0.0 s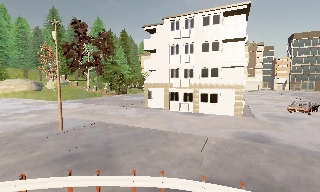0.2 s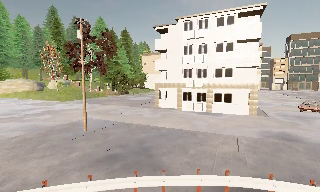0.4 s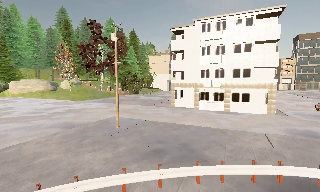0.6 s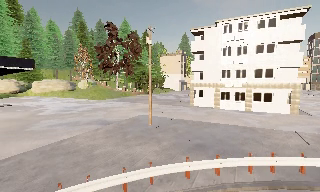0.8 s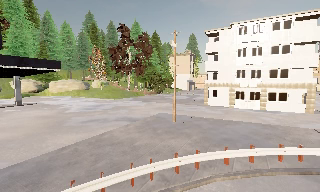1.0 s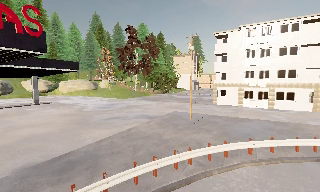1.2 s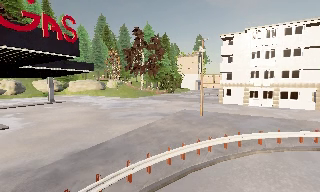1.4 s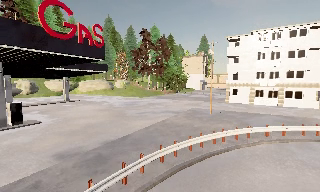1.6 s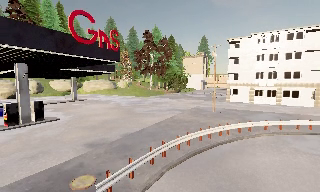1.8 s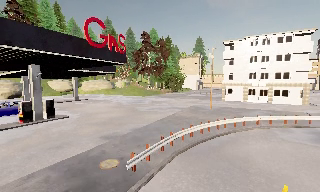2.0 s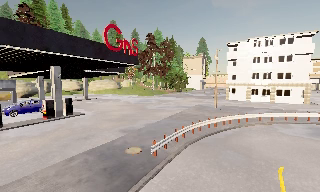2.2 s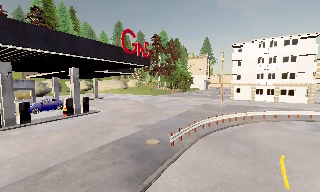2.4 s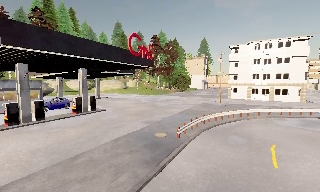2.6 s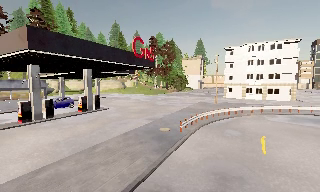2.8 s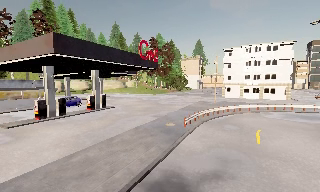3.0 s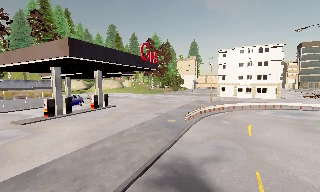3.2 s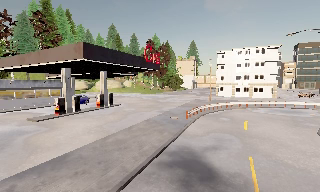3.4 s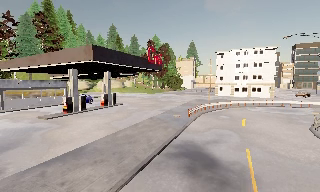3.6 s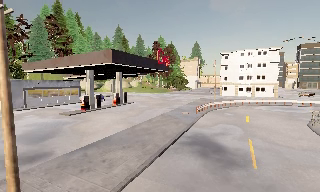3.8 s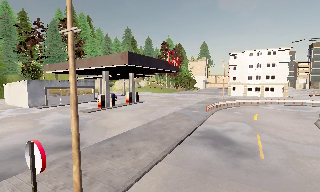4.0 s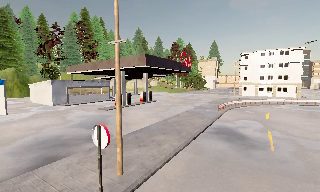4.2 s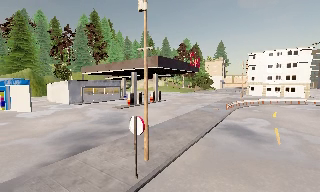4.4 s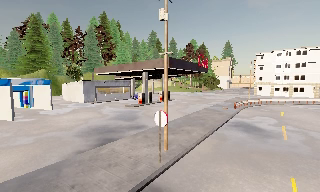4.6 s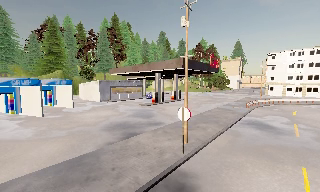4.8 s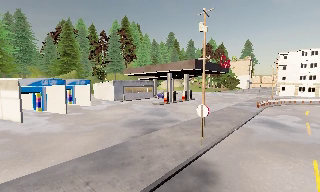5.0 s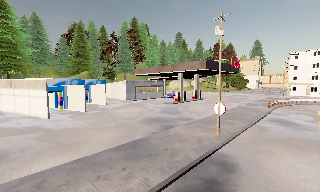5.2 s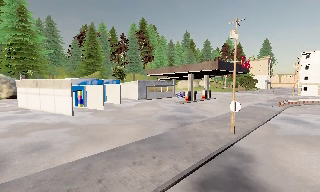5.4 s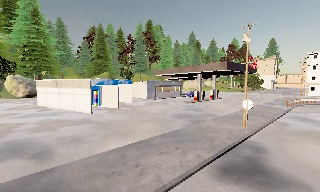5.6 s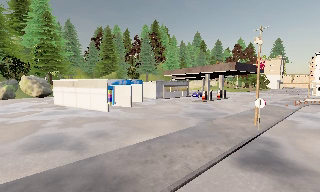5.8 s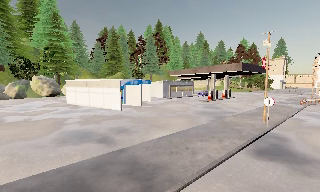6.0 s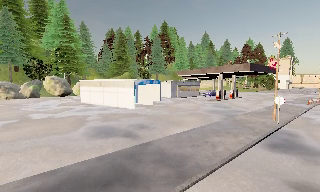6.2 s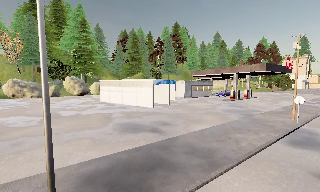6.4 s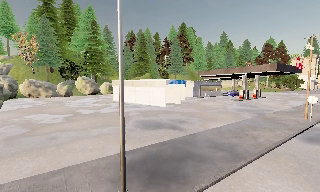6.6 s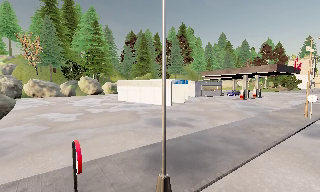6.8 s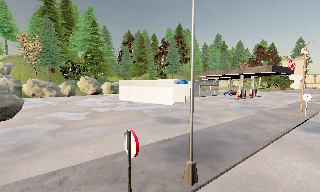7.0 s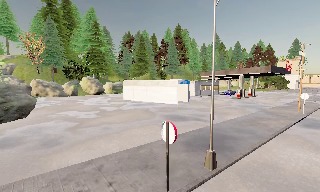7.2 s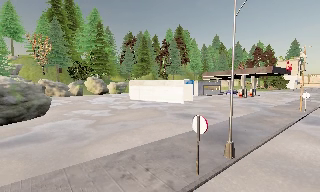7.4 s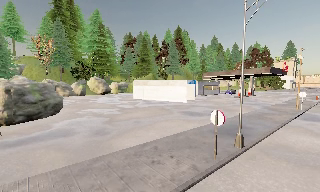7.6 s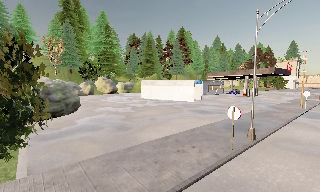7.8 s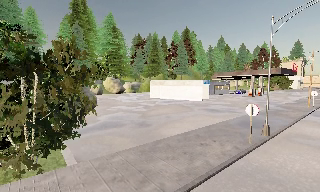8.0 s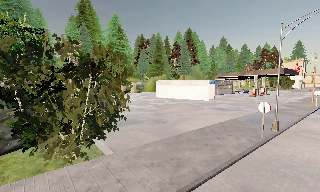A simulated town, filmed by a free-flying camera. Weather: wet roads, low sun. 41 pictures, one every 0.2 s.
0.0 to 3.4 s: The camera travels backward and to its left, about 25 m, so what stands in front gets smaller.
3.4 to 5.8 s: The camera pans to its left, which is counterclockwise from overhead, by about 25 degrees. It travels backward and to its left, about 15 m, so what stands in front gets smaller.
5.8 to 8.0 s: The camera travels to its left and backward, about 16 m, so close, fixed things drift to the right.
The film runs forward here.
